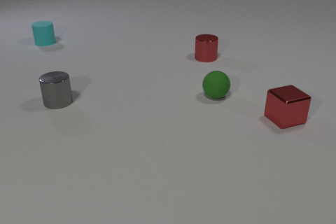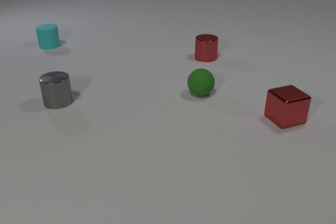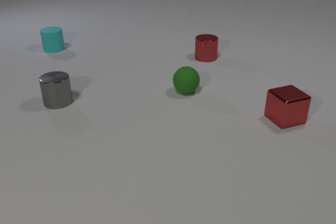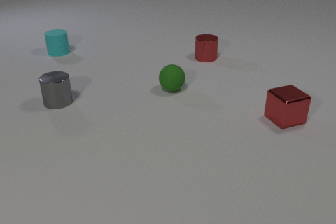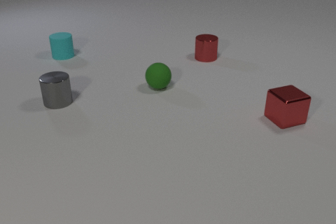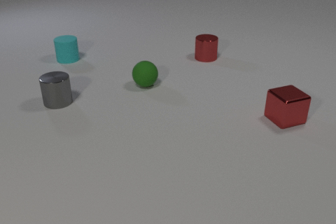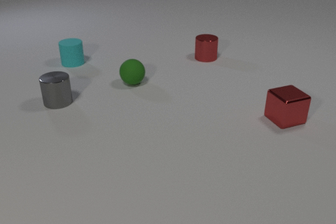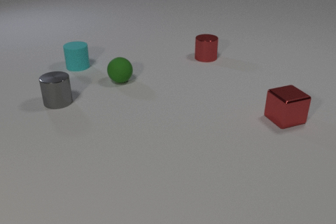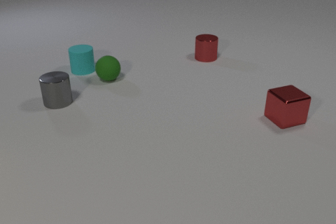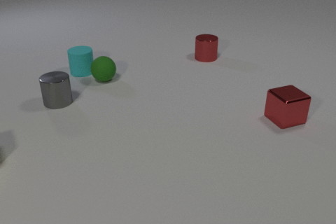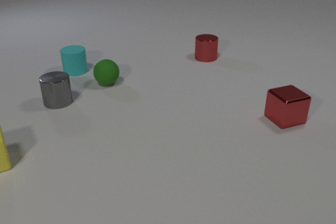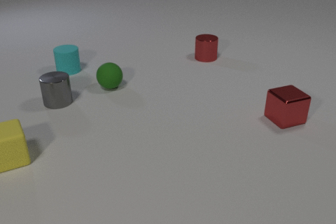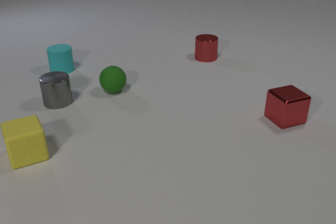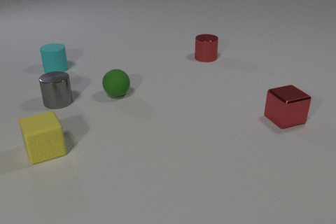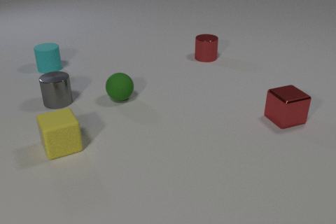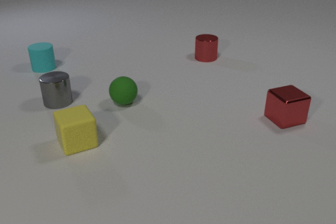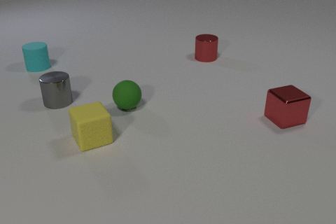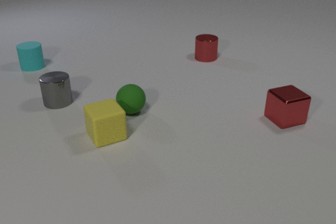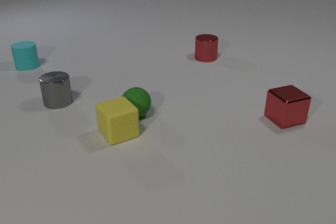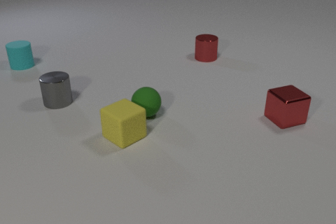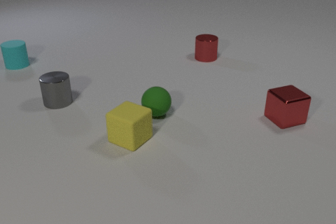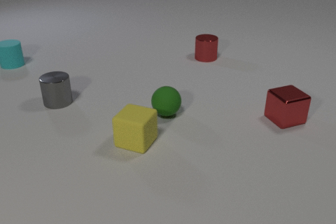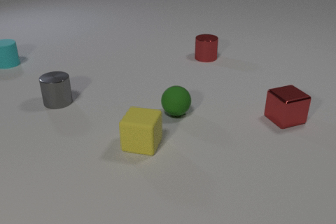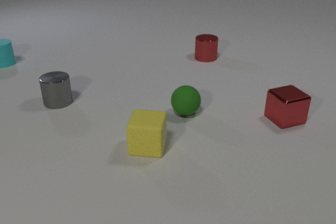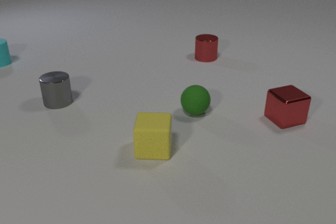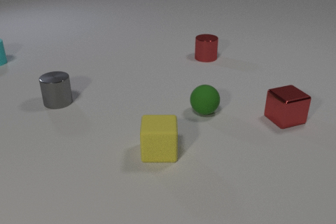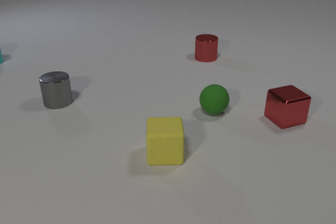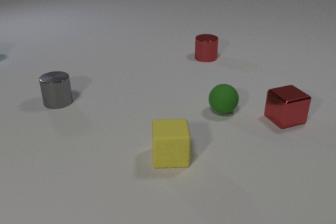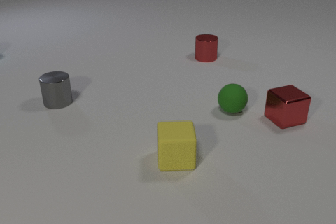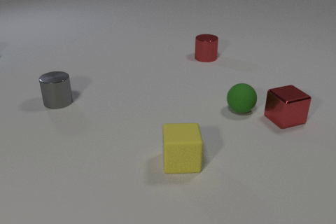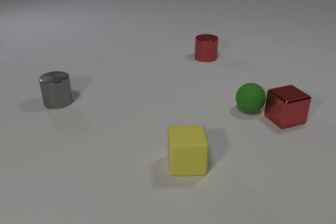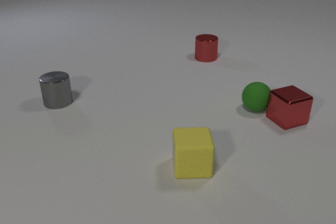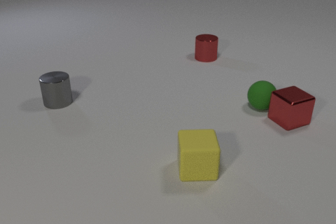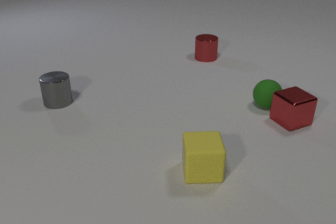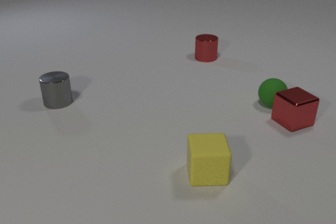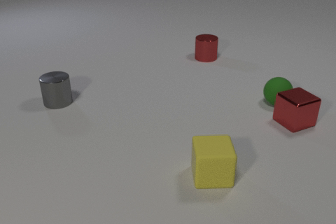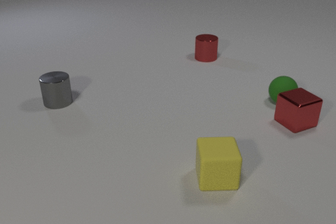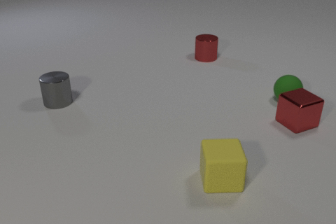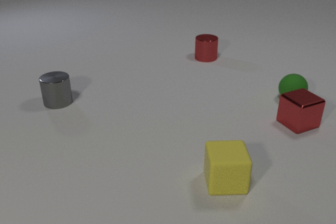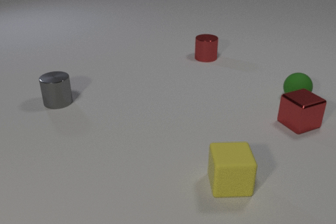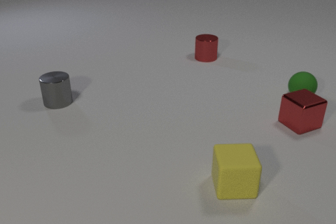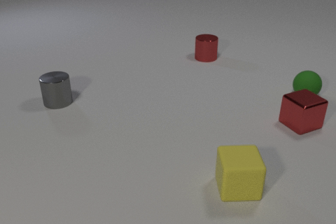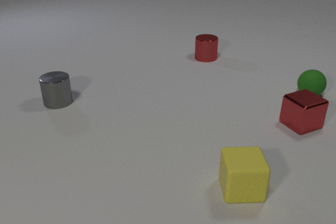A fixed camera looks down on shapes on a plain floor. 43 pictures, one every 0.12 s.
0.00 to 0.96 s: The cyan rubber cylinder slides toward the camera and to the right. The green rubber sphere rolls to the left.
0.96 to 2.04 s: The cyan rubber cylinder slides to the left and away from the camera. The green rubber sphere rolls toward the camera. The yellow rubber cube comes in at the left edge, slides to the right. The cyan rubber cylinder and the green rubber sphere collide.
2.04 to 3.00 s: The cyan rubber cylinder slides to the left and away from the camera. The green rubber sphere rolls to the right. The yellow rubber cube slides to the right and toward the camera, spins so that its near face slides to the right, counterclockwise seen from above. The green rubber sphere and the yellow rubber cube collide.
3.00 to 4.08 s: The cyan rubber cylinder slides to the left and away from the camera, leaves at the left edge. The green rubber sphere rolls to the right and away from the camera. The yellow rubber cube slides to the right and toward the camera. The red metal cube slides to the right. The green rubber sphere and the red metal cube collide.
4.08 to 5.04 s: The green rubber sphere rolls to the right and away from the camera. The yellow rubber cube slides to the right and toward the camera. The red metal cube slides to the right.
How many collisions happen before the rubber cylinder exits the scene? 2.
Are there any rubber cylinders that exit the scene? yes.
Are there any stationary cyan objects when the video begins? no.
